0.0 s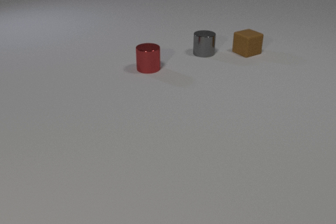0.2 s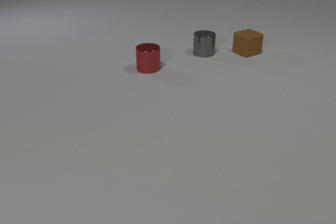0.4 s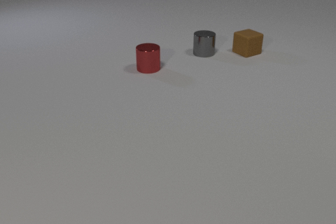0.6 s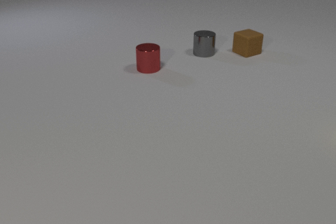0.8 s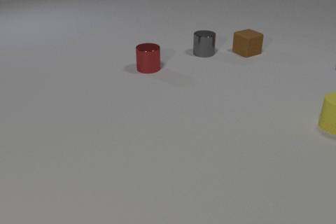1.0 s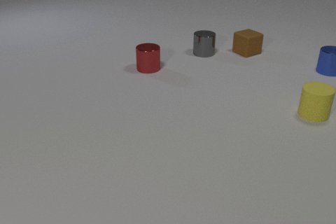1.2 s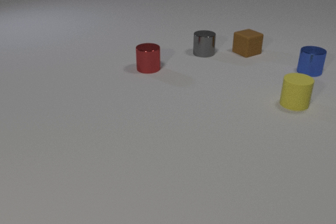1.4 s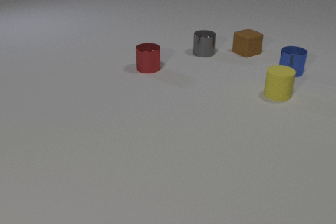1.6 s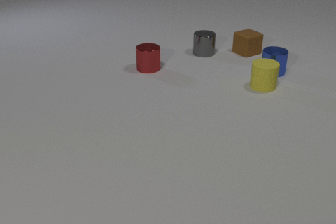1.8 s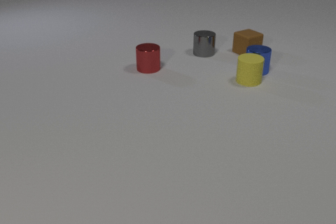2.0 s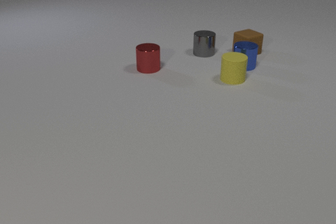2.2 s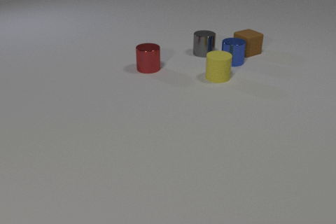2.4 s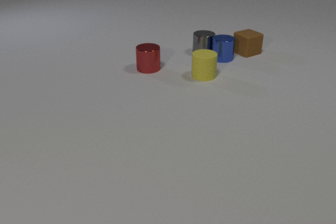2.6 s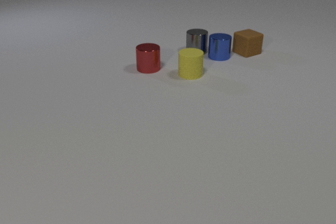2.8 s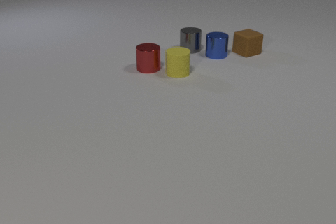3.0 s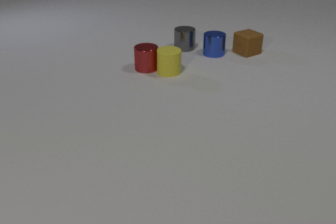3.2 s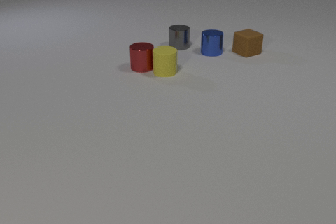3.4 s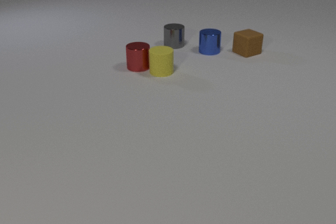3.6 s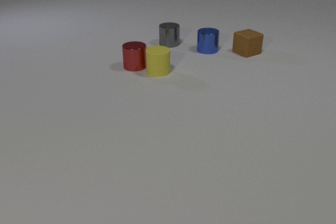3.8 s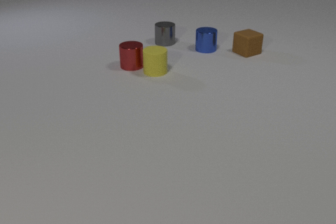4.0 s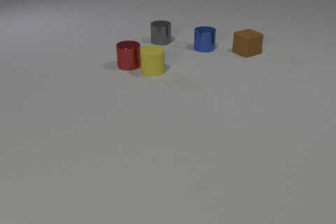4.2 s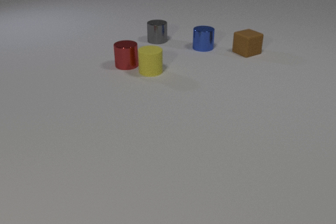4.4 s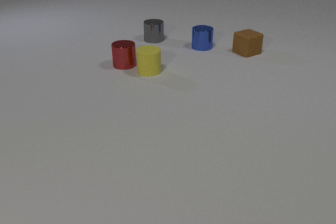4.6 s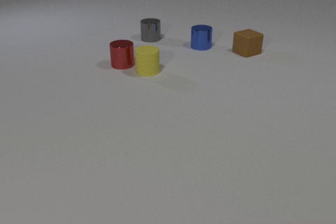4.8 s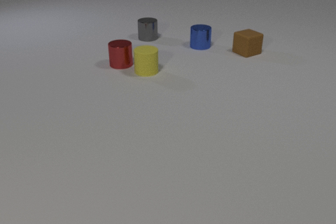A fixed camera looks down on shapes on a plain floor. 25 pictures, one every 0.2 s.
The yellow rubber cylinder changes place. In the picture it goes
to the left.
The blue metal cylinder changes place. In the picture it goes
to the left.
0.0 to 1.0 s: The yellow rubber cylinder comes in at the right edge, slides to the left and away from the camera. The blue metal cylinder comes in at the right edge, slides to the left and toward the camera.
1.0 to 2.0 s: The yellow rubber cylinder slides to the left and away from the camera. The blue metal cylinder slides to the left. The yellow rubber cylinder and the blue metal cylinder collide.
2.0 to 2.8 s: The yellow rubber cylinder slides to the left. The blue metal cylinder slides to the left and away from the camera. The gray metal cylinder slides to the left and away from the camera. The blue metal cylinder and the gray metal cylinder collide.
2.8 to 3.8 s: The yellow rubber cylinder slides to the left. The blue metal cylinder slides away from the camera and to the left. The red metal cylinder slides to the left and away from the camera. The gray metal cylinder slides to the left and away from the camera. The yellow rubber cylinder and the red metal cylinder collide.
3.8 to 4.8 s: The yellow rubber cylinder slides to the left. The blue metal cylinder slides away from the camera and to the left. The red metal cylinder slides to the left and away from the camera. The gray metal cylinder slides to the left and away from the camera.
How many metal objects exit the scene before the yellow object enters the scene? 0.
What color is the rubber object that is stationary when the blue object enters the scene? brown.
Are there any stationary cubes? yes.
